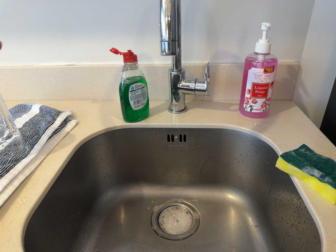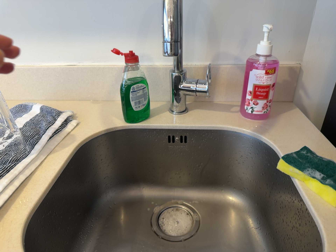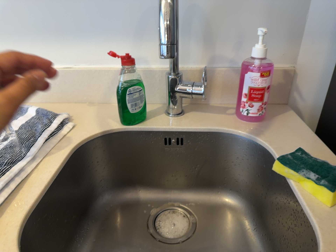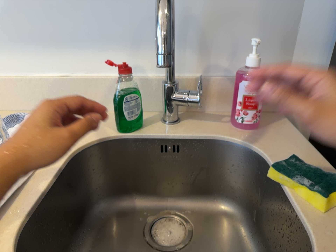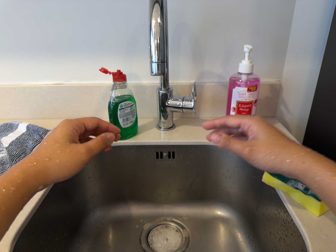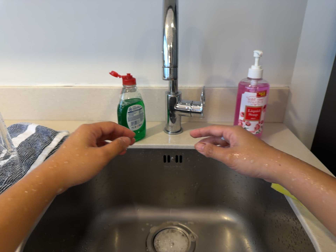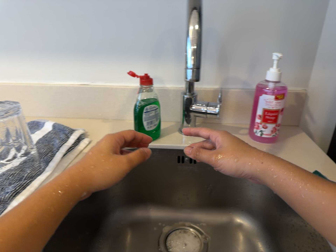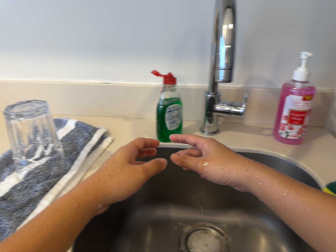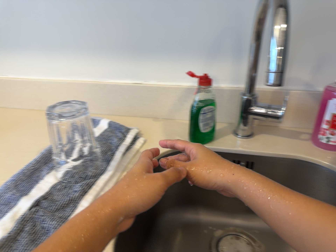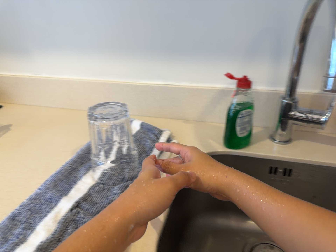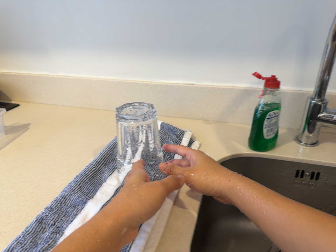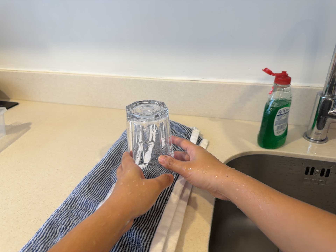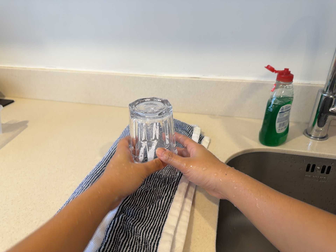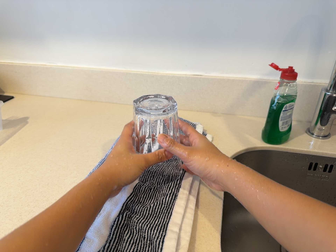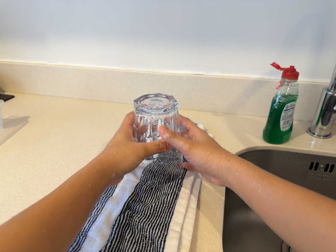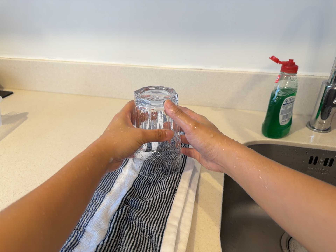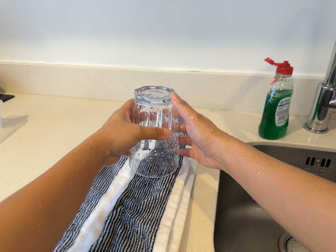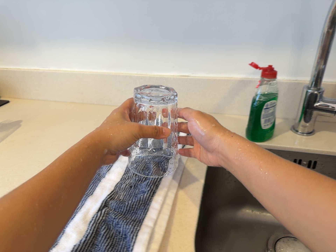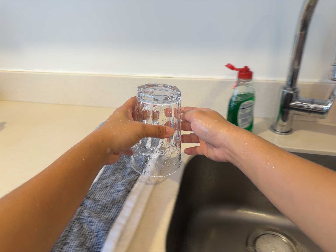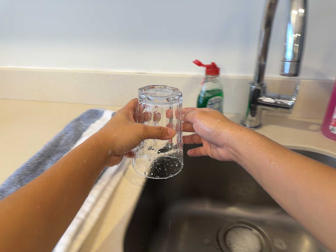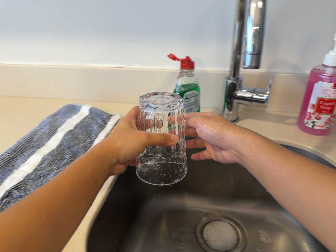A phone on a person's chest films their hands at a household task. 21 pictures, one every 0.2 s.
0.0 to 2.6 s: The camera travels to its left, about 24 cm, so close, fixed things drift to the right.
2.6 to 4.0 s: The camera travels to its right, about 16 cm, so close, fixed things drift to the left.
The film runs backward here.
